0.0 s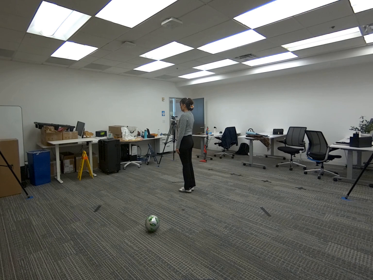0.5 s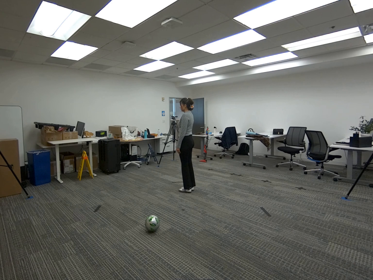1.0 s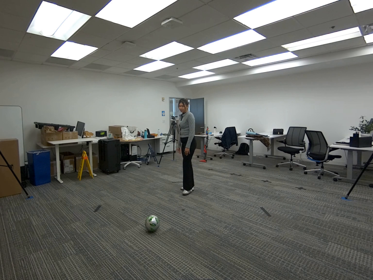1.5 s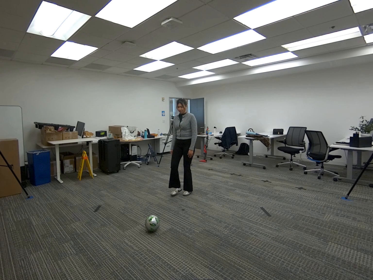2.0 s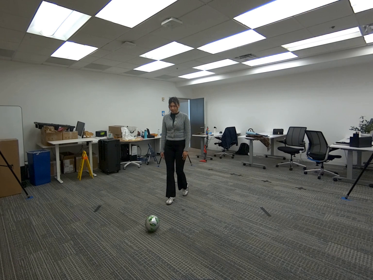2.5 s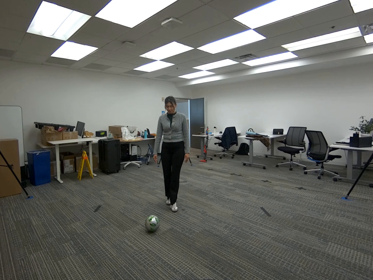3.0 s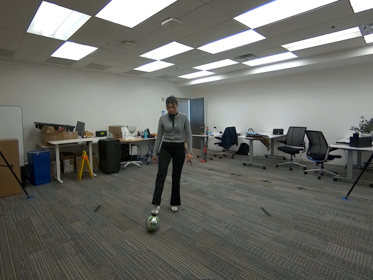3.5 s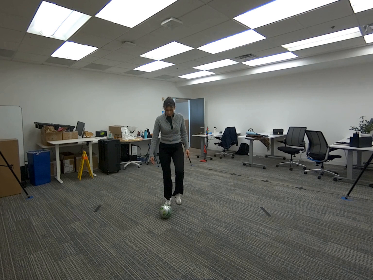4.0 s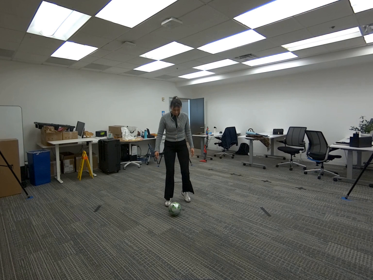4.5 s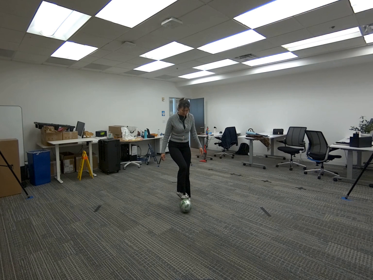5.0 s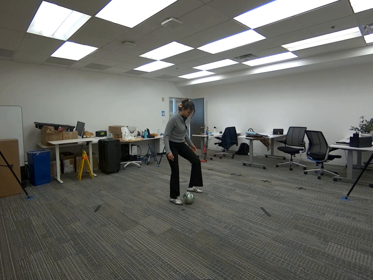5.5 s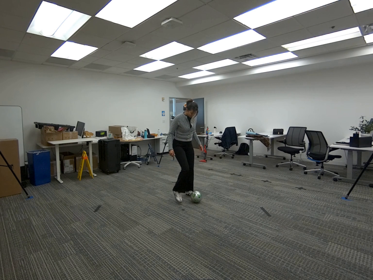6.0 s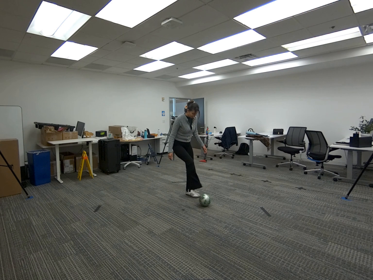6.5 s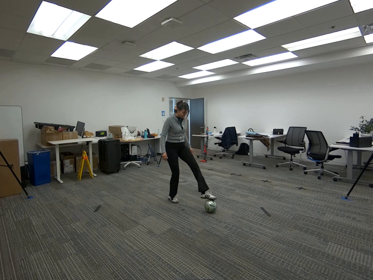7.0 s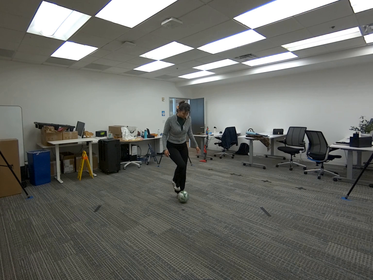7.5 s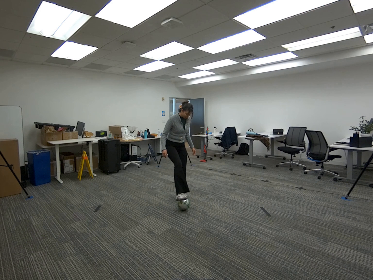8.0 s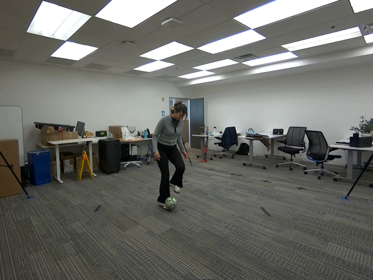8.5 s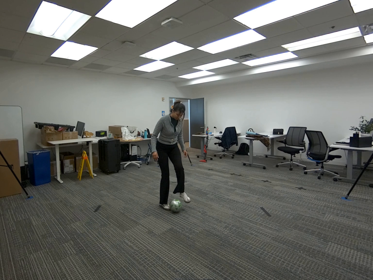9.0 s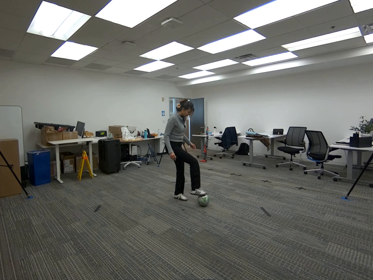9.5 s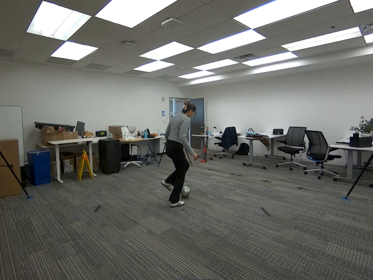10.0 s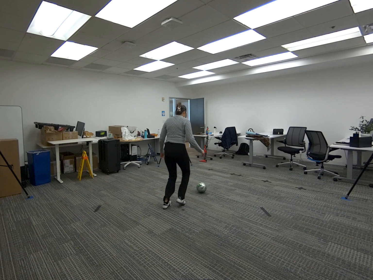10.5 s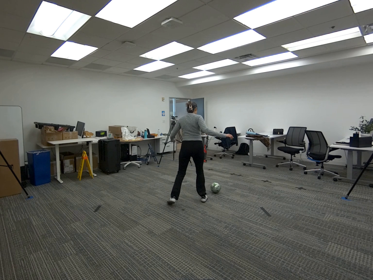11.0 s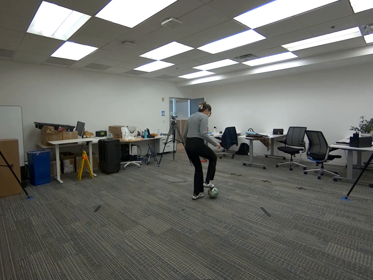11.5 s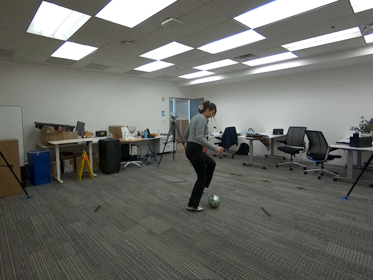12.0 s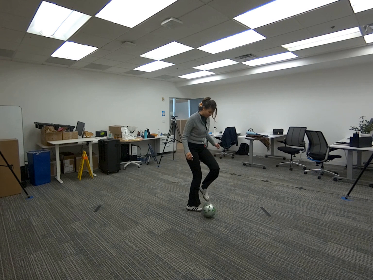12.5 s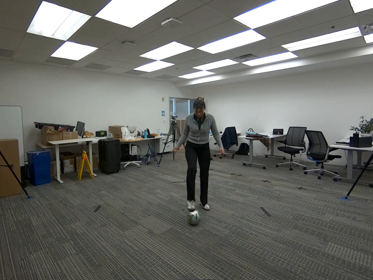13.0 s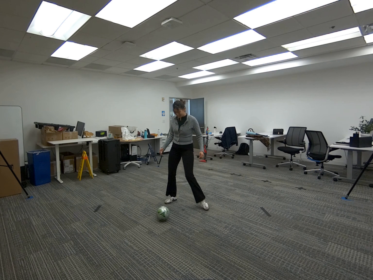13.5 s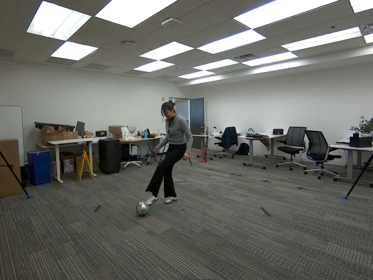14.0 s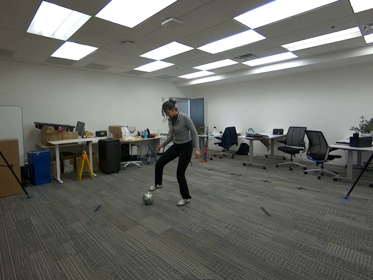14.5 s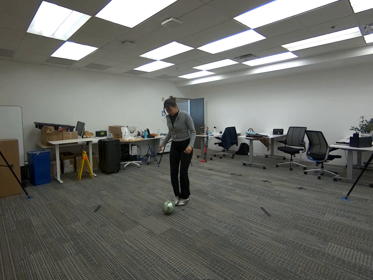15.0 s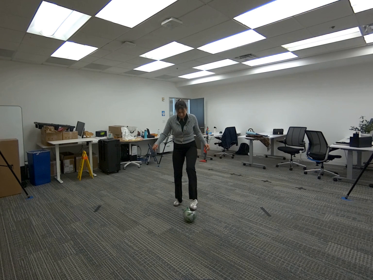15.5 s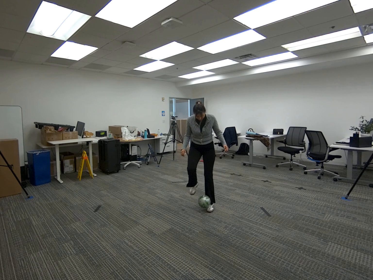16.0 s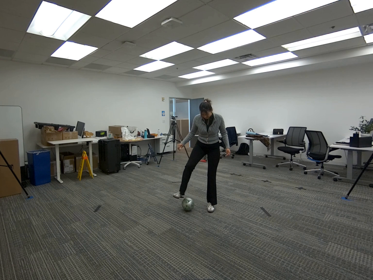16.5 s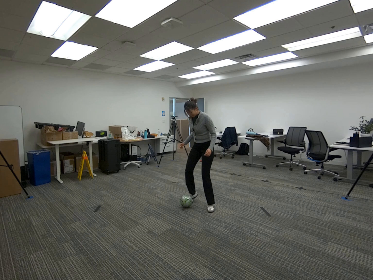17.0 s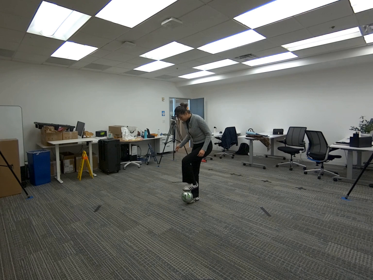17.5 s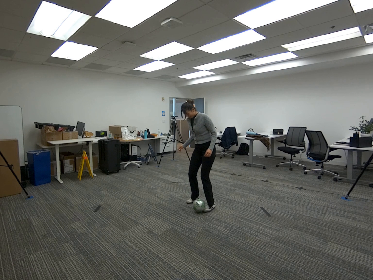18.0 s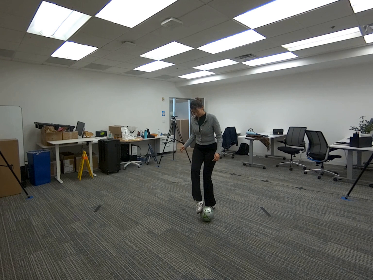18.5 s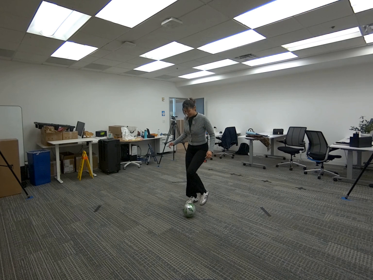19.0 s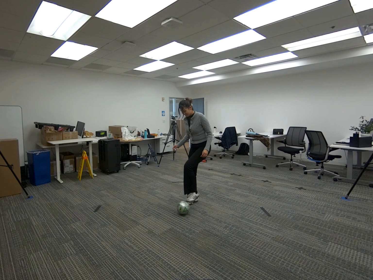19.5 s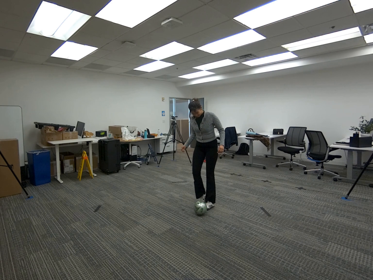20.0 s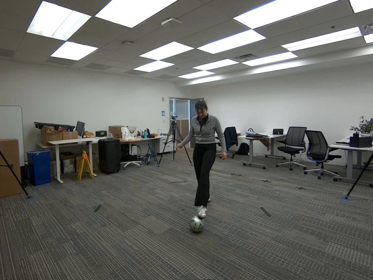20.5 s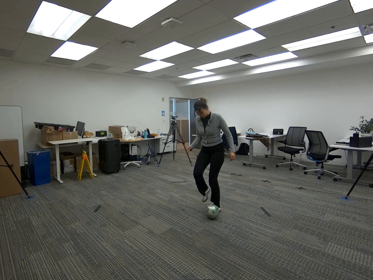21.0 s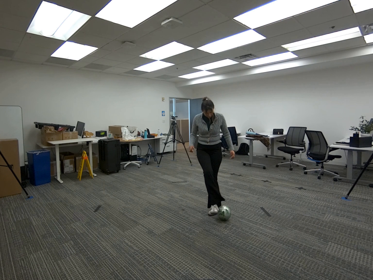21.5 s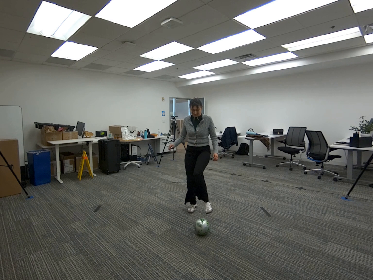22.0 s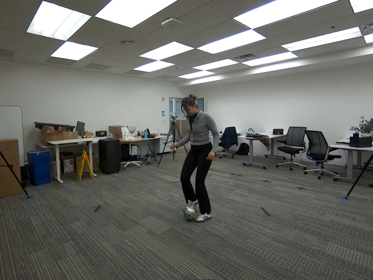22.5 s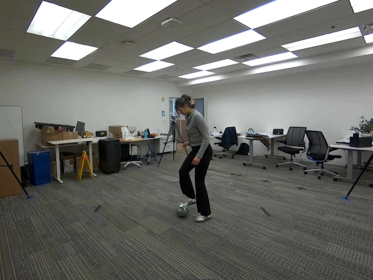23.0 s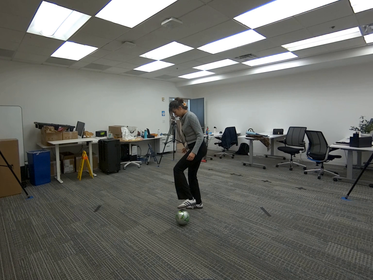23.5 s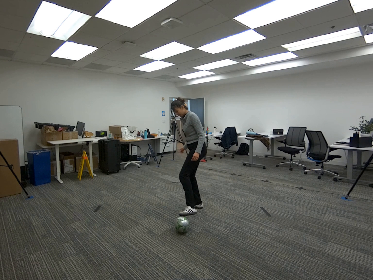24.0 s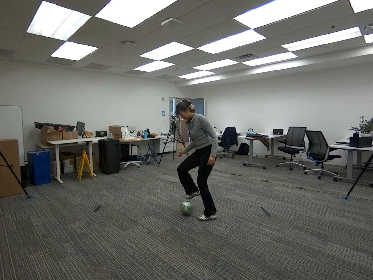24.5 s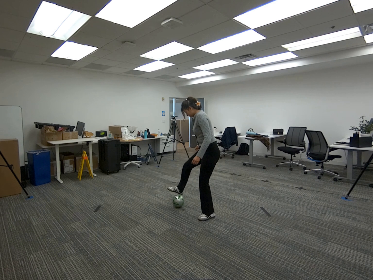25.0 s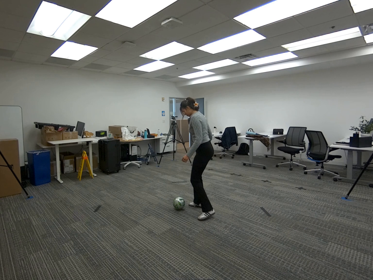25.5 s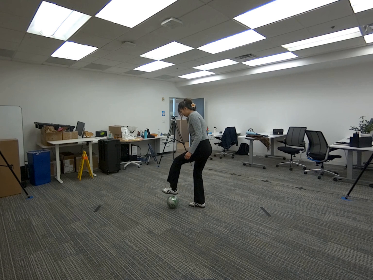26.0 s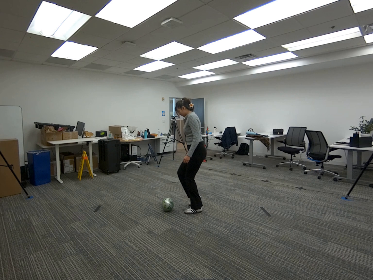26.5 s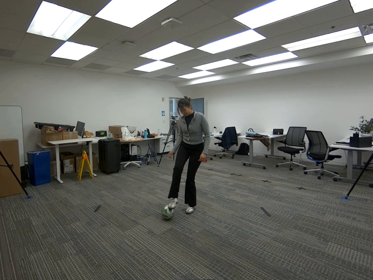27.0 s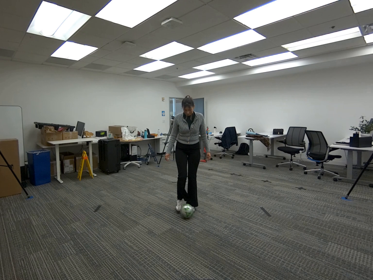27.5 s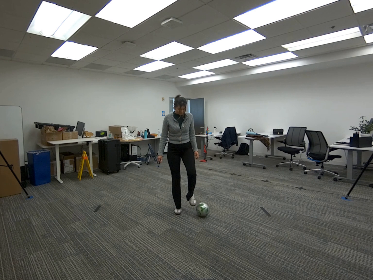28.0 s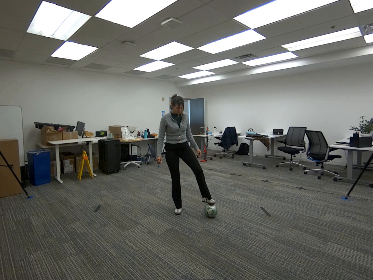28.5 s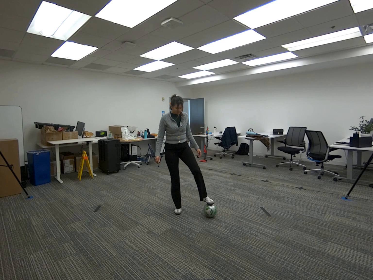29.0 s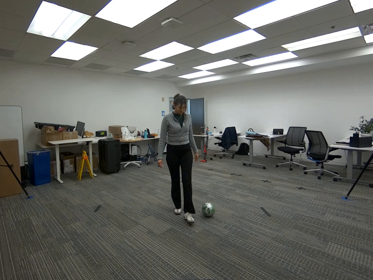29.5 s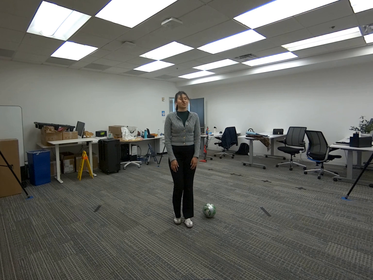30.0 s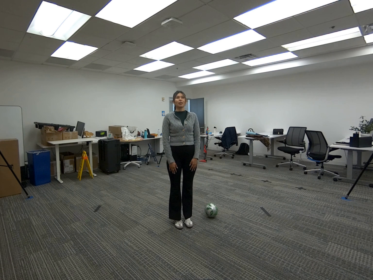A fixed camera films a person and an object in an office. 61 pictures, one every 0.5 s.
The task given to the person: Walk over to the soccer ball and interact with the soccer ball using your both feet.
